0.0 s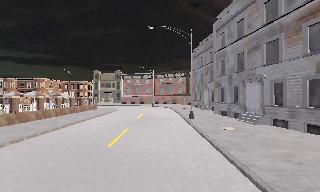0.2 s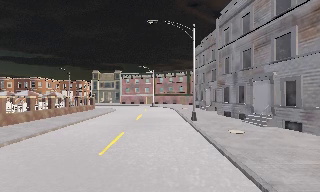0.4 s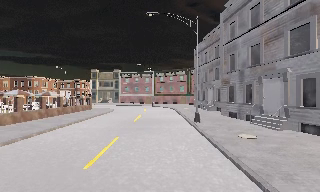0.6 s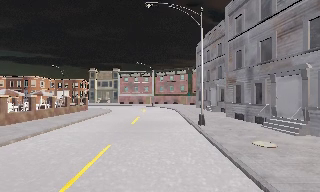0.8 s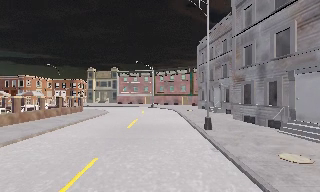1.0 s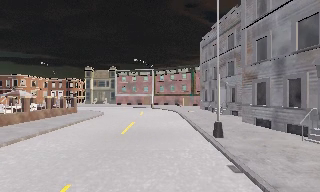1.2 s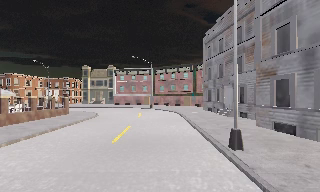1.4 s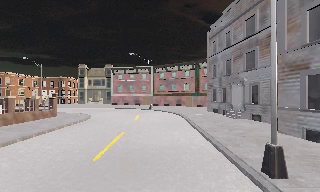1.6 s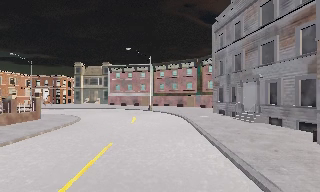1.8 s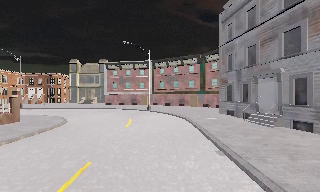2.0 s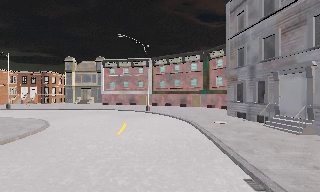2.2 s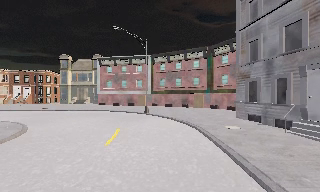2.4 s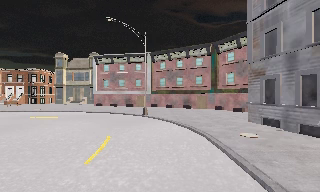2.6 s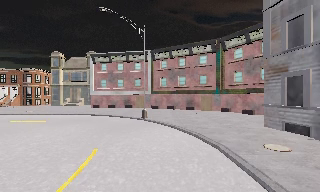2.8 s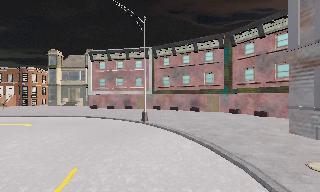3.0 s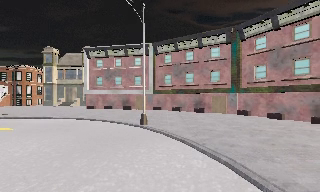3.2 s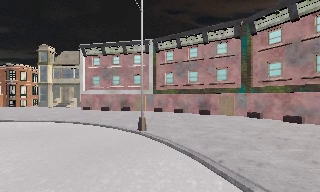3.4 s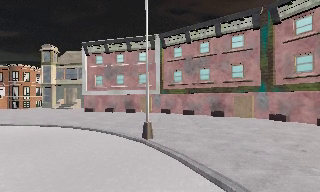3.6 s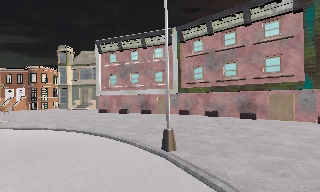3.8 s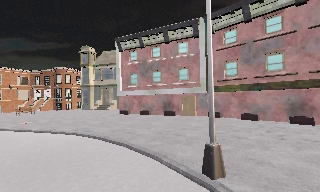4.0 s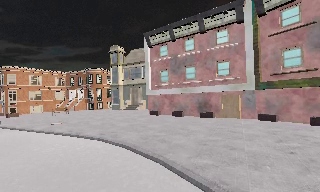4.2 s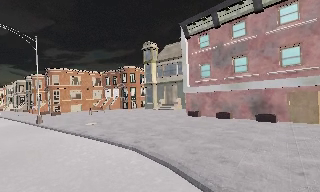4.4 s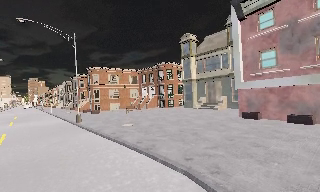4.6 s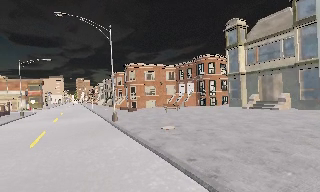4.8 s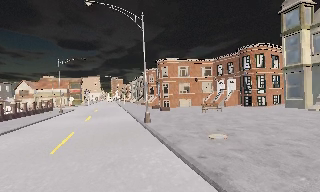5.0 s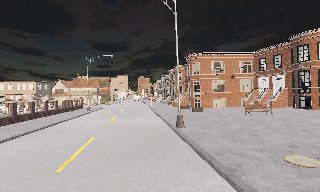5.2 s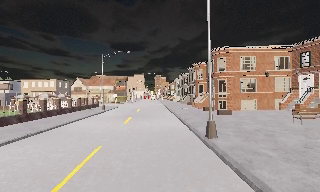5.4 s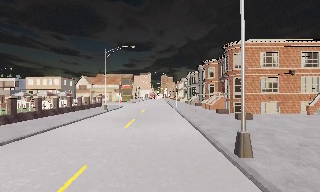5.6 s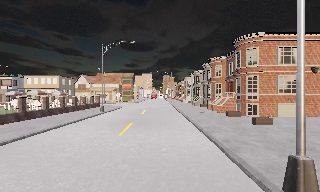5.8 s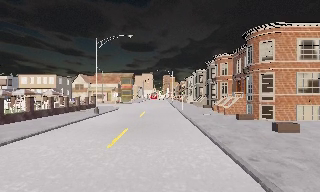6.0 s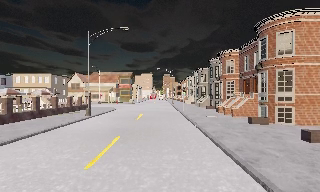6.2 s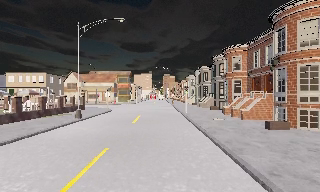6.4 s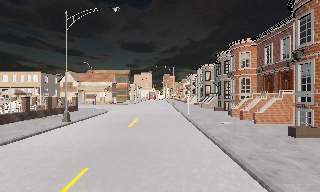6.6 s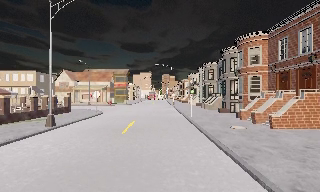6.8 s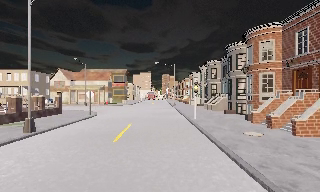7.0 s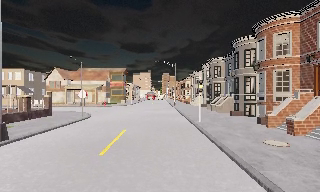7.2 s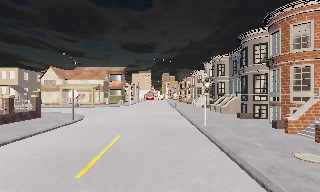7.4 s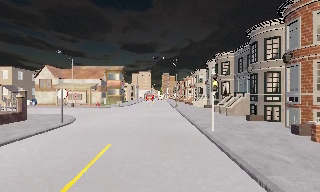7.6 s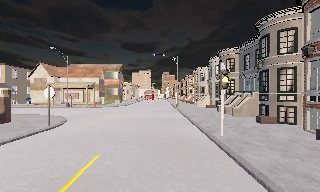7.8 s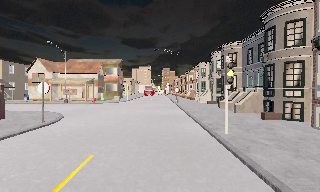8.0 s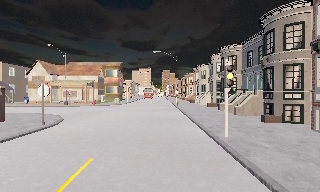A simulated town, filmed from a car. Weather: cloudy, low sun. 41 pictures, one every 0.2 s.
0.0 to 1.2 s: The camera travels forward, about 8 m, so what stands in front looms larger. It gains speed.
1.2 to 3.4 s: The camera travels forward, about 19 m, so what stands in front looms larger.
3.4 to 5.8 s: The camera pans to its left, which is counterclockwise from overhead, by about 85 degrees. It travels forward, about 25 m.
5.8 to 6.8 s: The camera travels forward, about 8 m, so what stands in front looms larger.
6.8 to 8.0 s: The camera travels forward, about 6 m, so what stands in front looms larger. It loses speed.
The film runs forward here.
